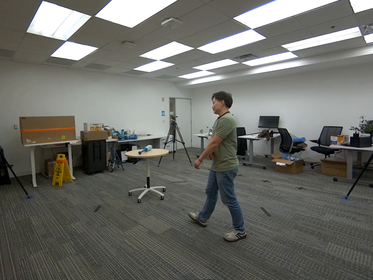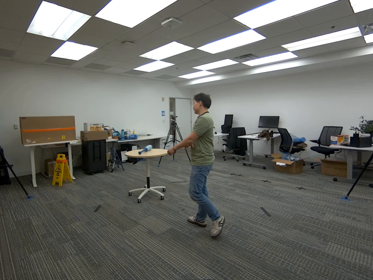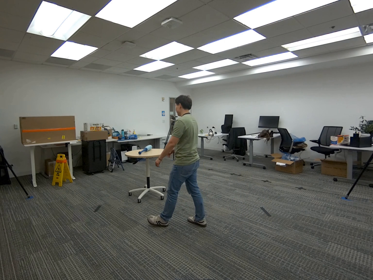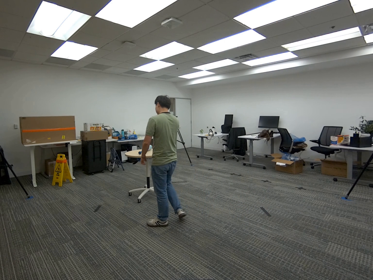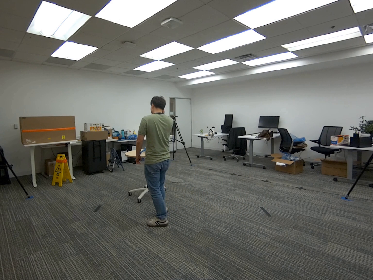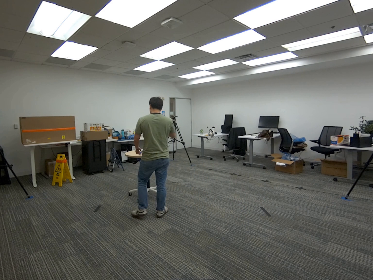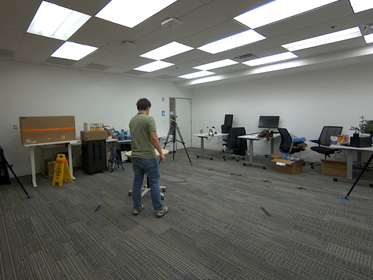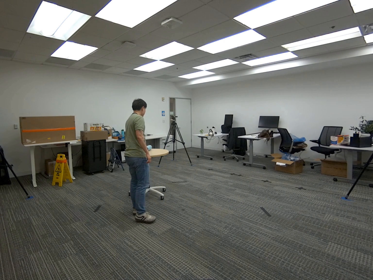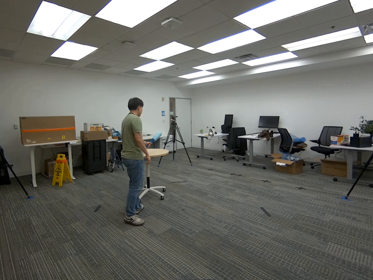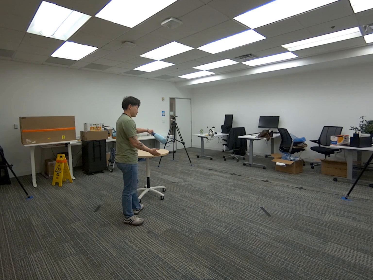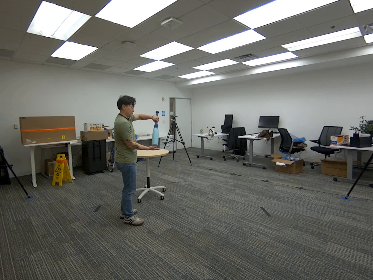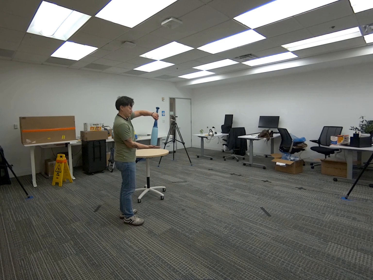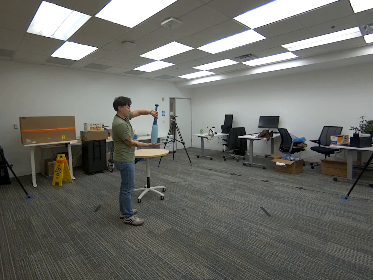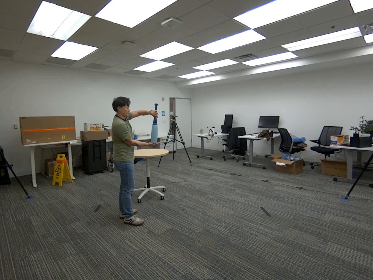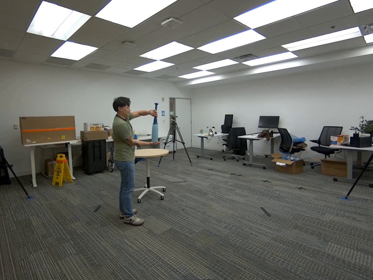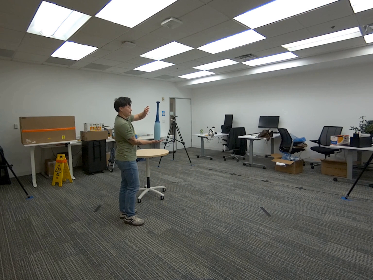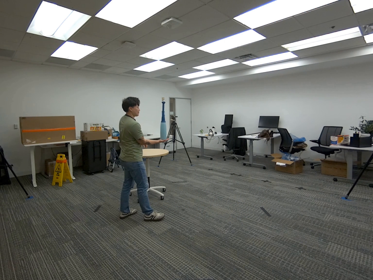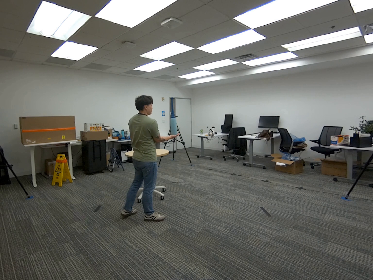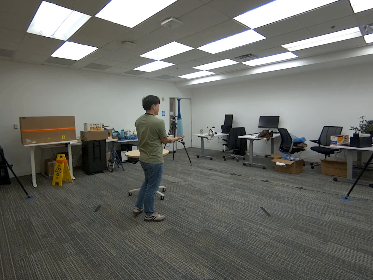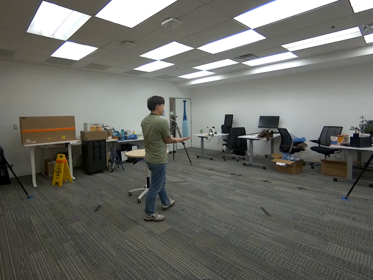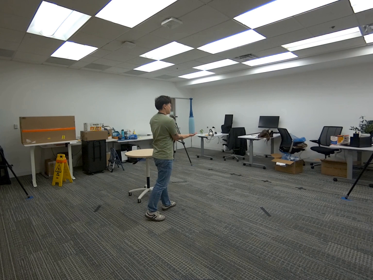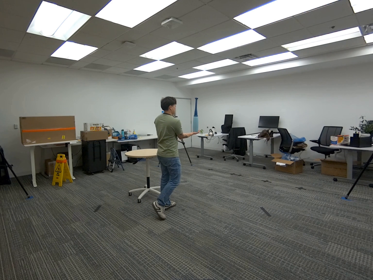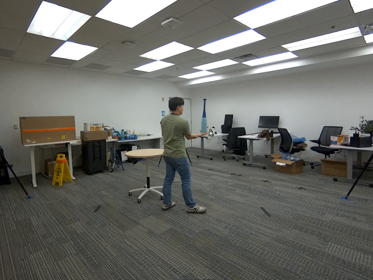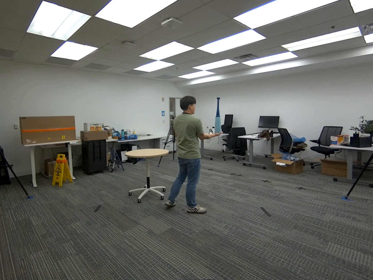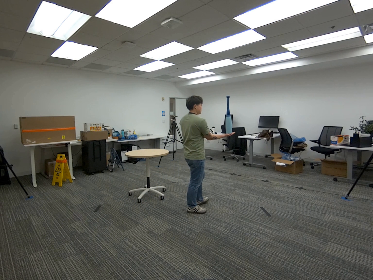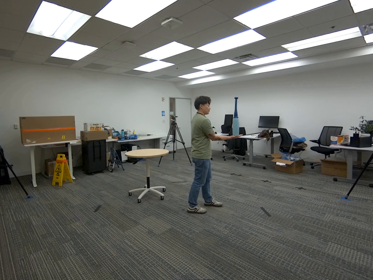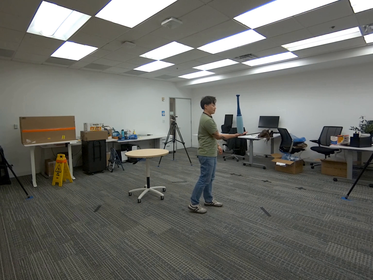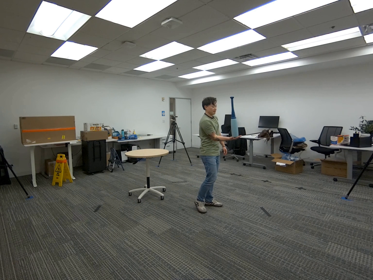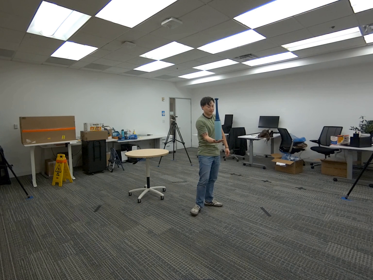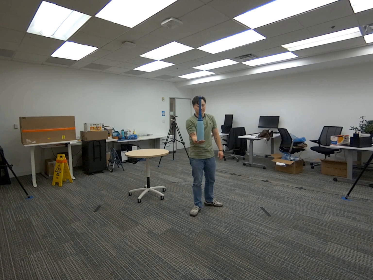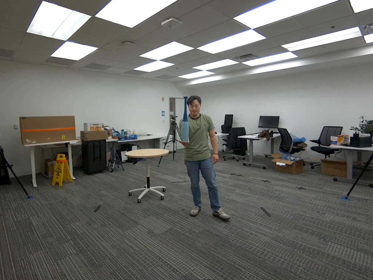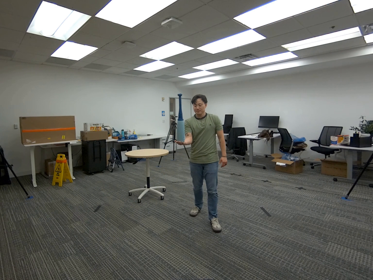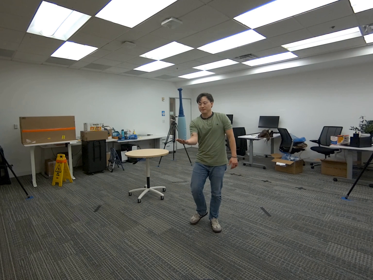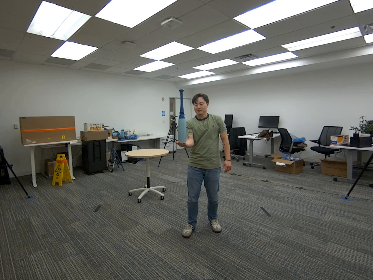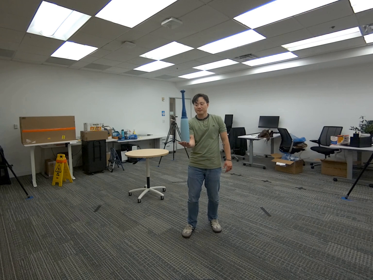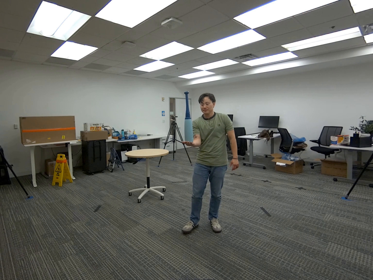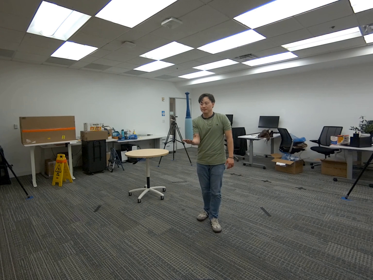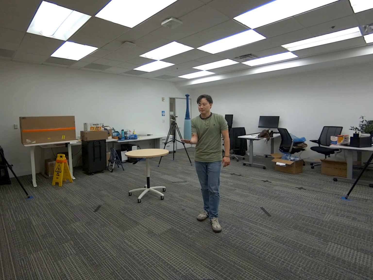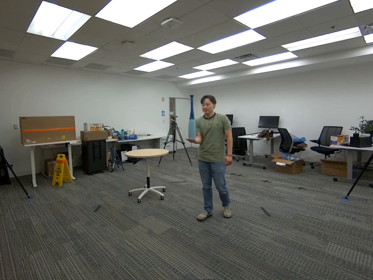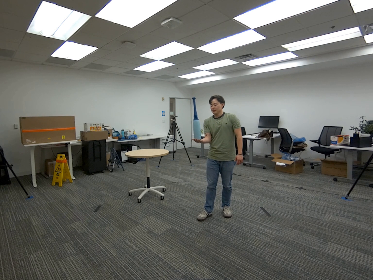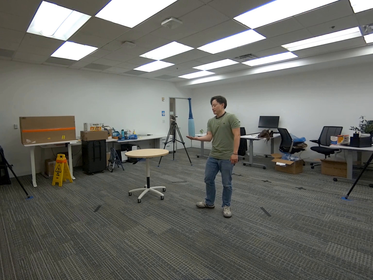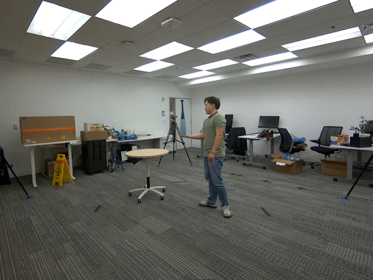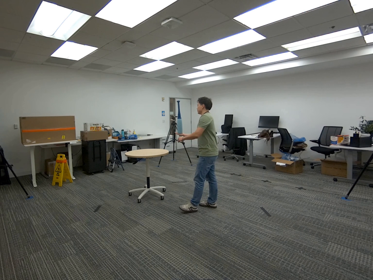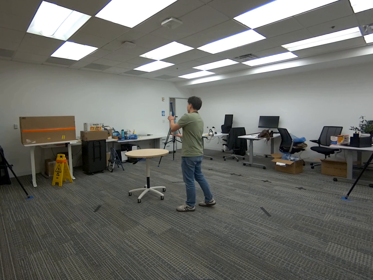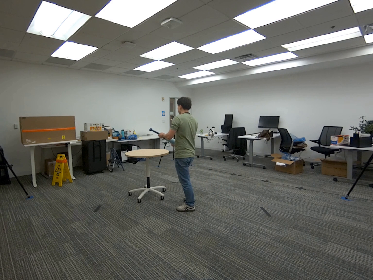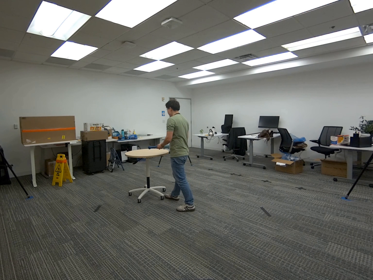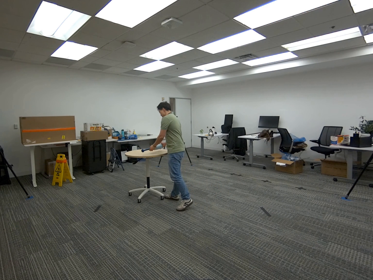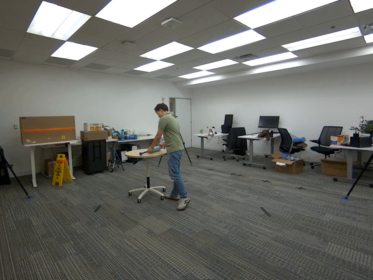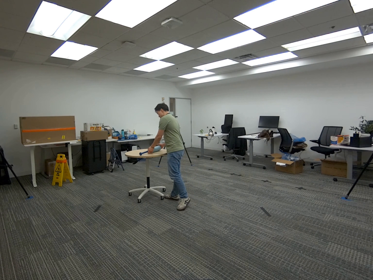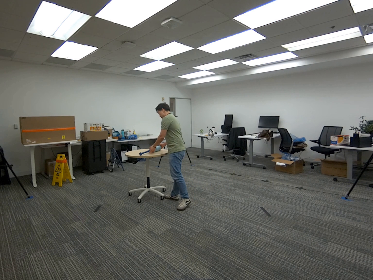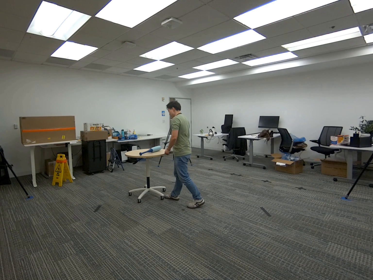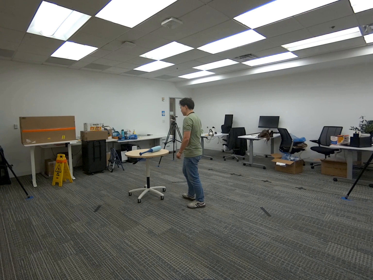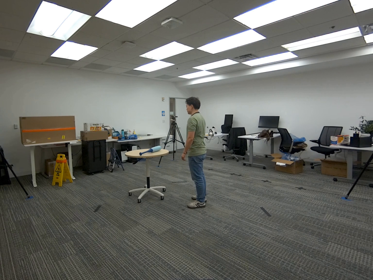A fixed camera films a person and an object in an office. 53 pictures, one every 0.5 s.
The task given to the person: Walk over to the baseball bat on the round table and pick up the base ballusing one hand and proceed to balance the bat on your palm. Place the bat down on the round table when complete.
